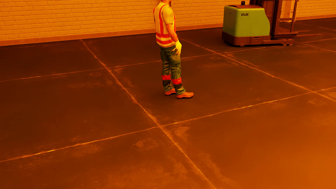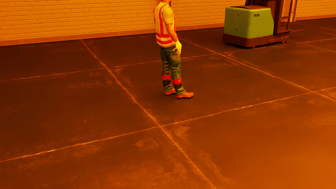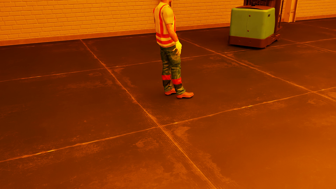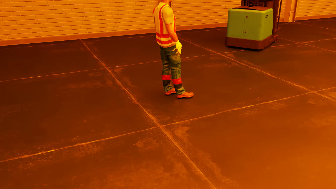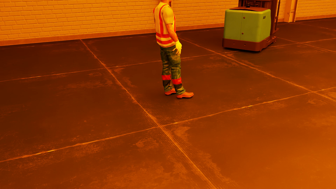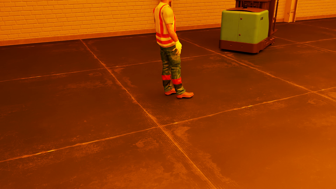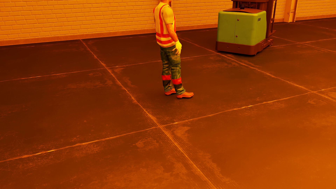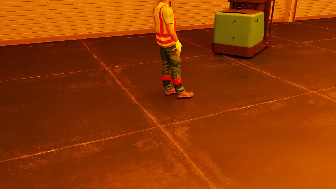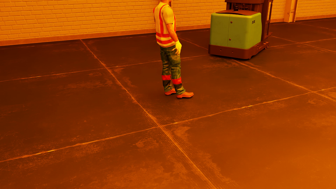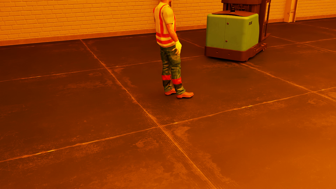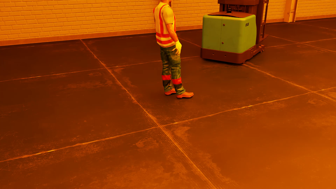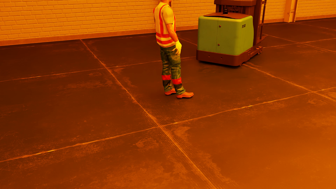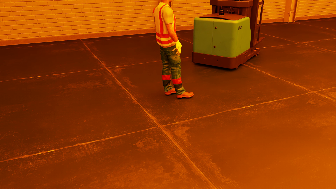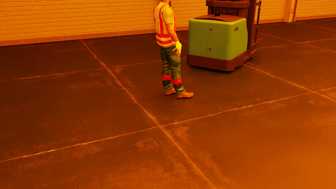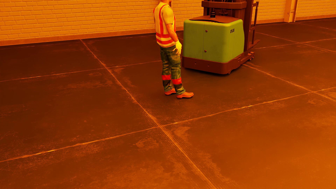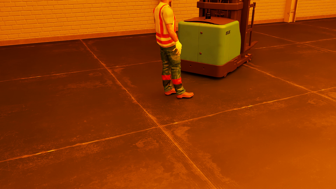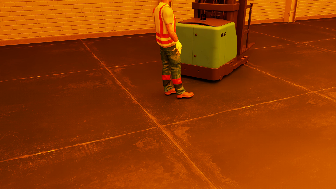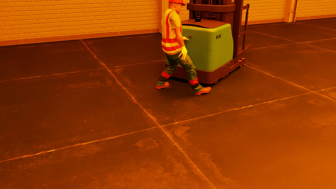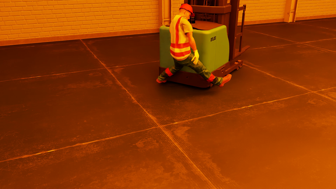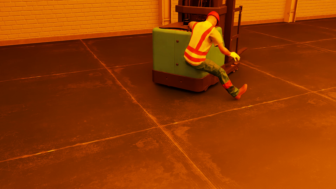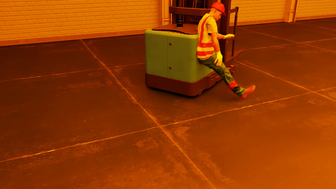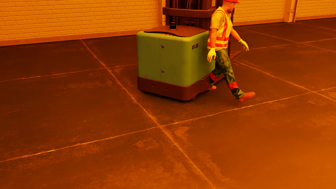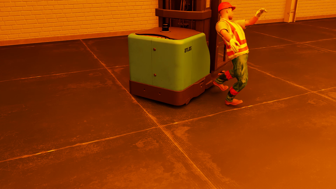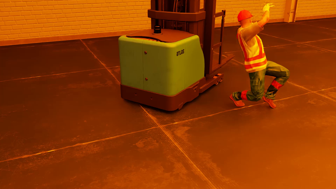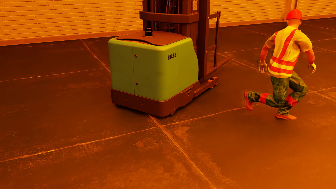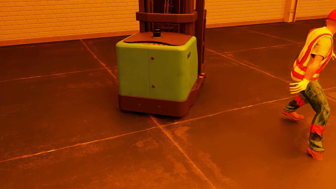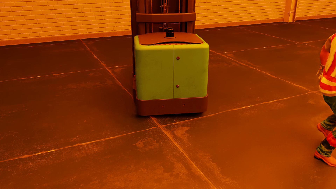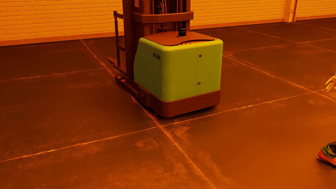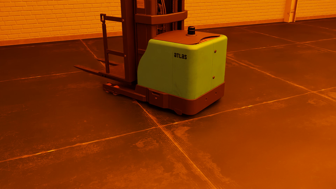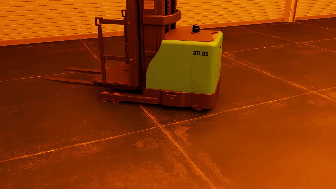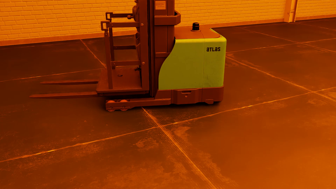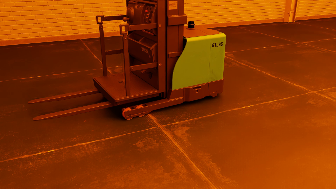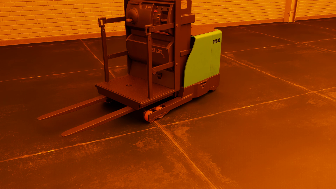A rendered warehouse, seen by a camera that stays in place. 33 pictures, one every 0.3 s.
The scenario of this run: Near miss between a forklift and a person.
